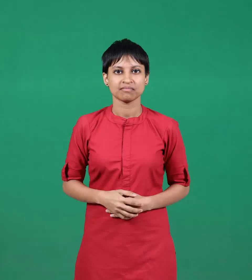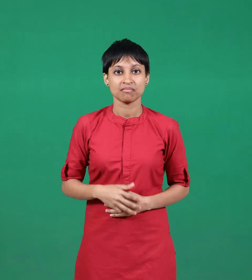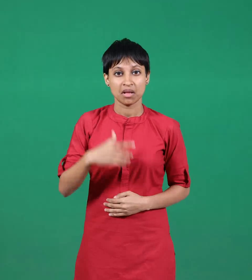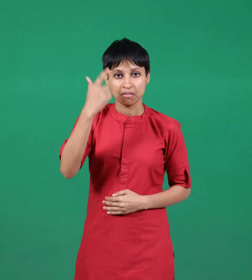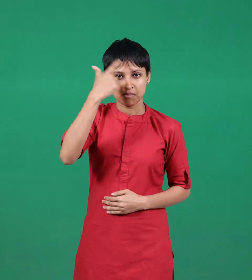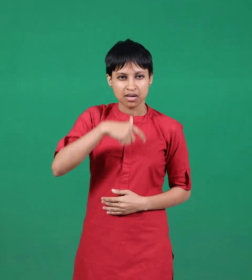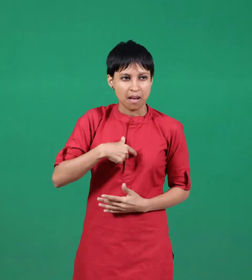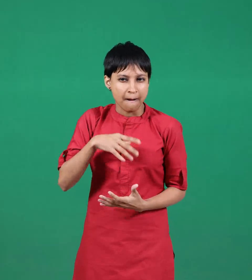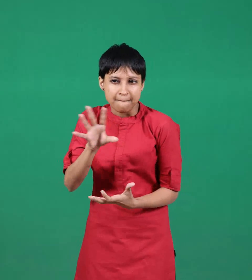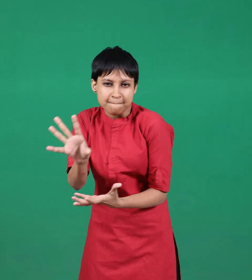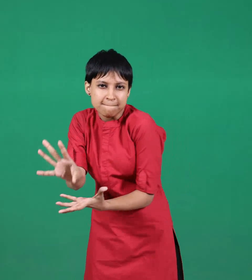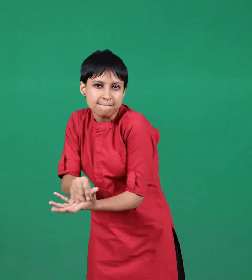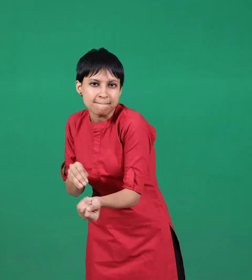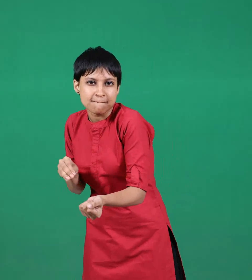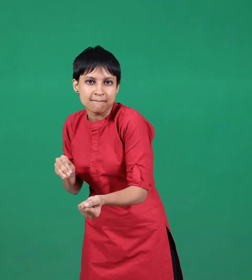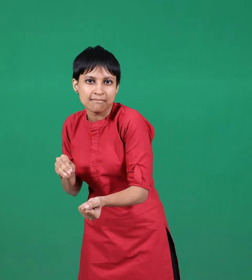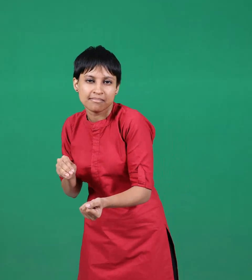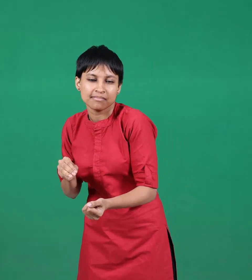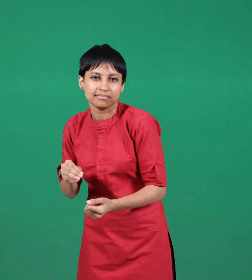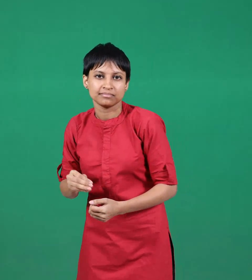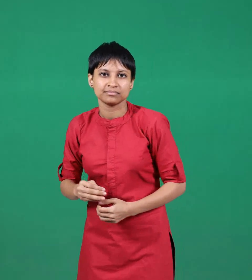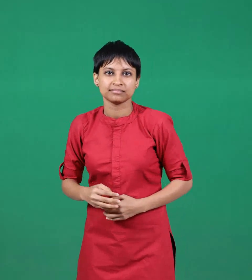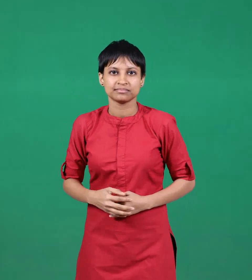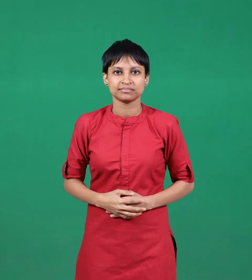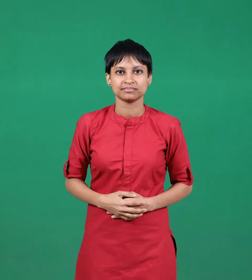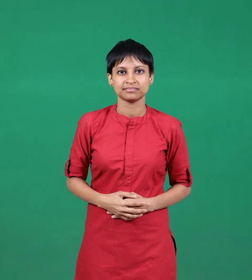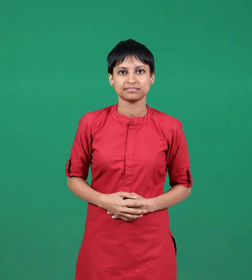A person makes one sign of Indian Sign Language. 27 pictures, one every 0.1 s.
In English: robber
